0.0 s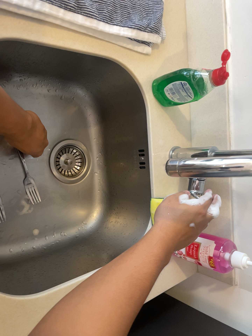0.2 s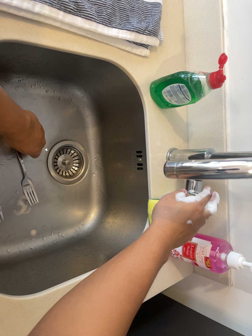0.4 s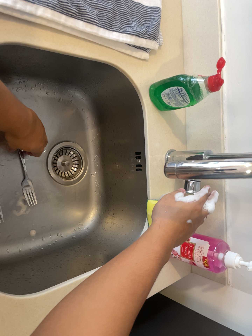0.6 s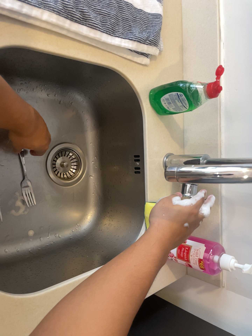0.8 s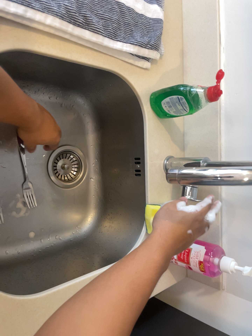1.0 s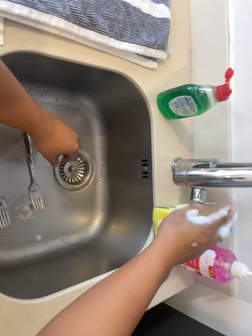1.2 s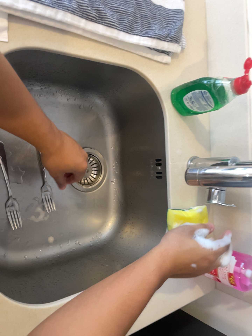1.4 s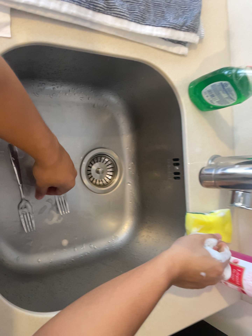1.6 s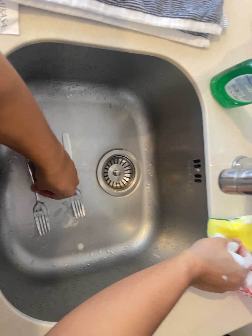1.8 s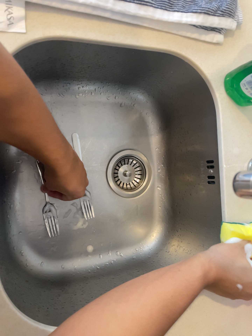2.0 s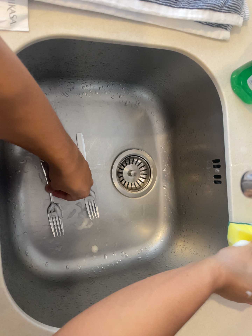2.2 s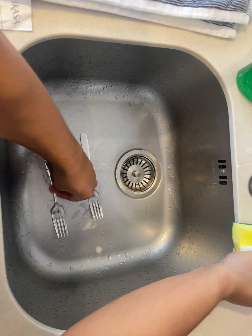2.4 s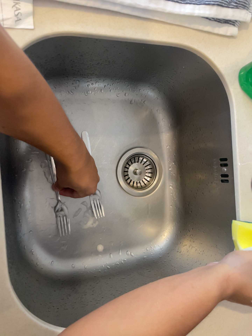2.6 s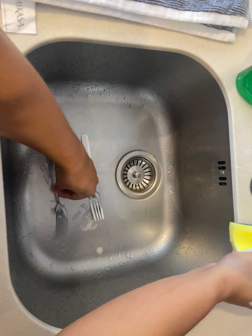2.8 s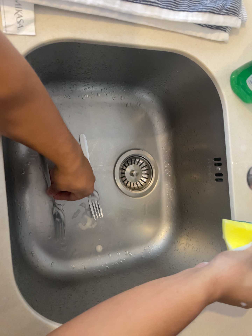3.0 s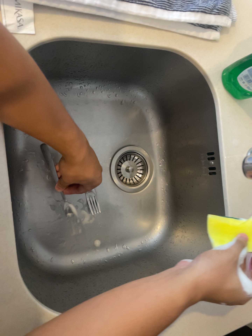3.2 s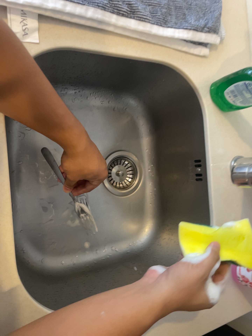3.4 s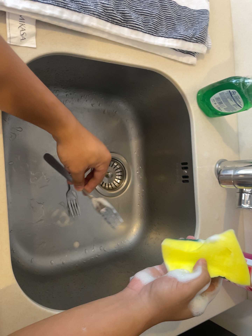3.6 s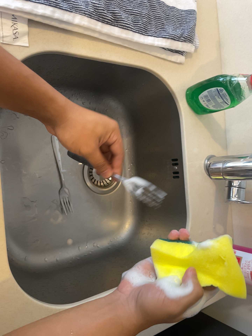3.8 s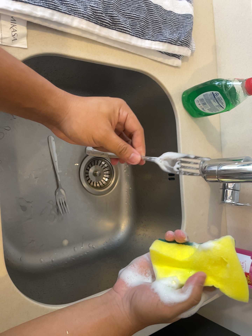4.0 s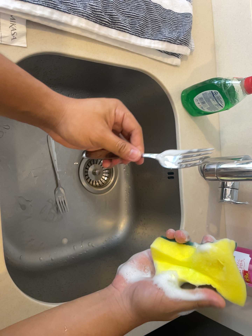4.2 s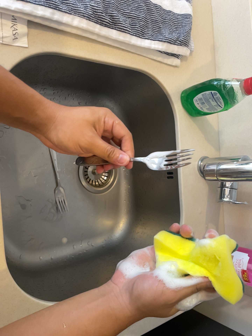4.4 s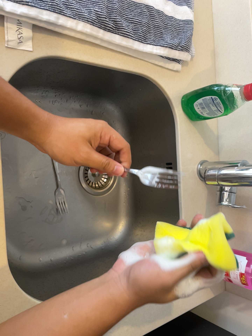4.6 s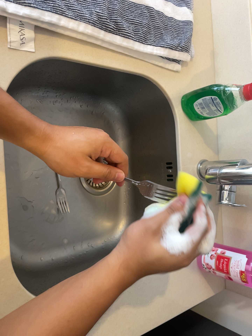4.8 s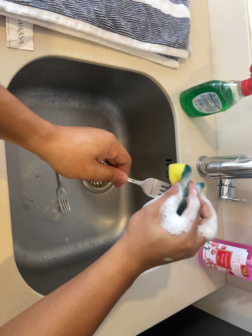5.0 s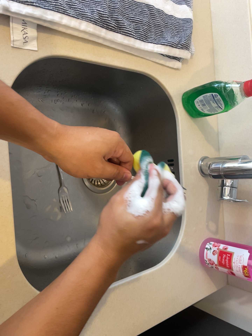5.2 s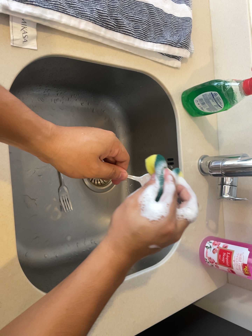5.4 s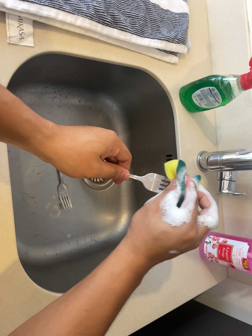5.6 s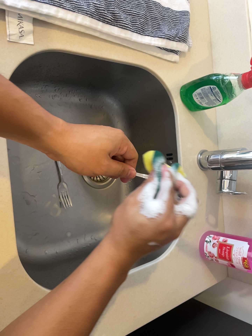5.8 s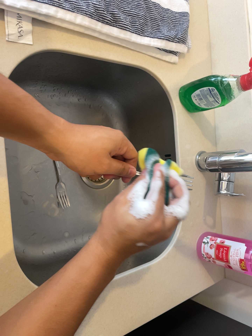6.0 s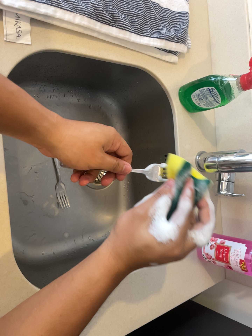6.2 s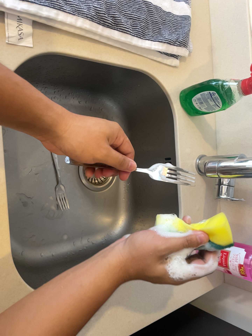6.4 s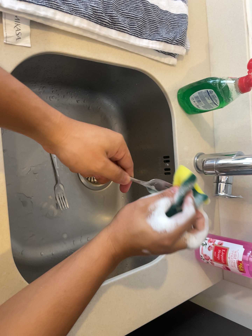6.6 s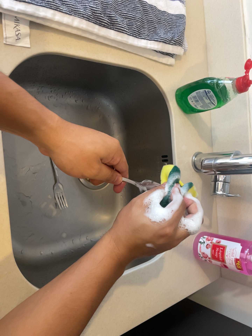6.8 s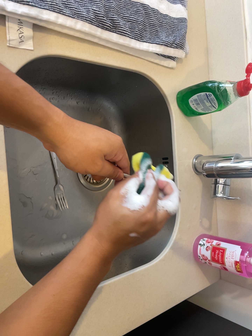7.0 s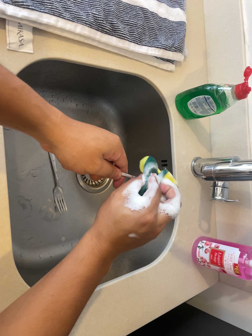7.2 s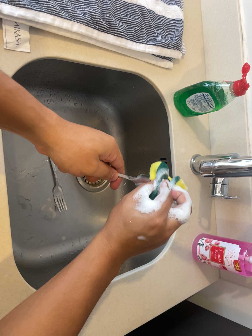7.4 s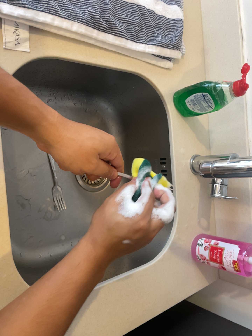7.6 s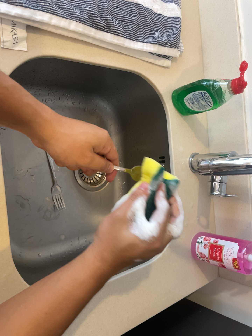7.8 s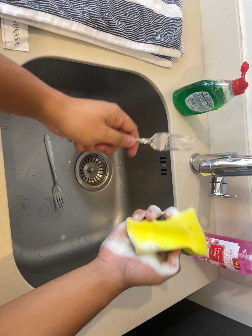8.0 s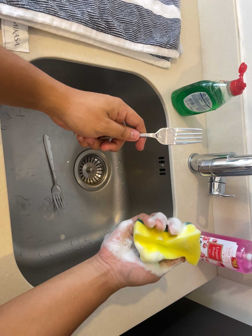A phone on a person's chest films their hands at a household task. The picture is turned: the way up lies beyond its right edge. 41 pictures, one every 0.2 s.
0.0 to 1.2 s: The camera shifts only a little, or ends up much as it began.
1.2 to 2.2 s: The camera swings to its left by about 15 degrees, and the scene slides to the right. It travels forward, about 10 cm, so what stands in front looms larger.
2.2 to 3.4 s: The camera pans to its right by about 10 degrees. It travels backward and to its left, about 9 cm, so what stands in front gets smaller.
3.4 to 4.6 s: The camera shifts only a little, or ends up much as it began.
4.6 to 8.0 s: The camera shifts only a little, or ends up much as it began.
The film runs backward here.
